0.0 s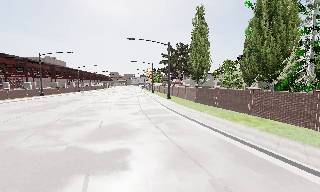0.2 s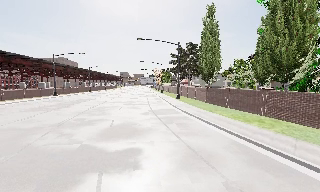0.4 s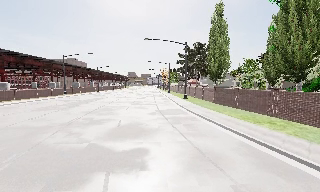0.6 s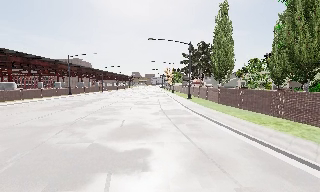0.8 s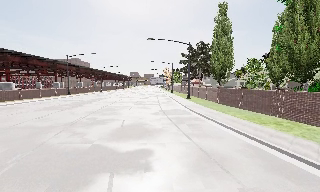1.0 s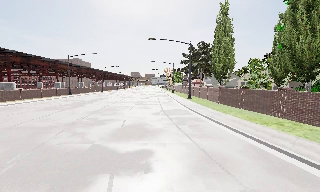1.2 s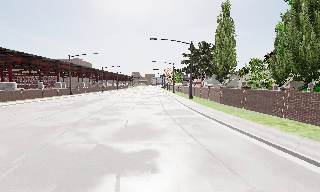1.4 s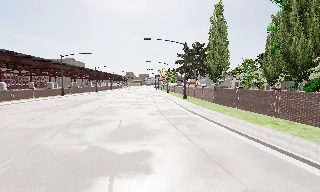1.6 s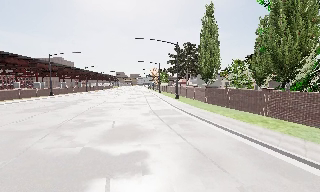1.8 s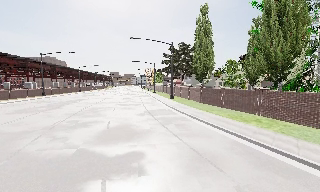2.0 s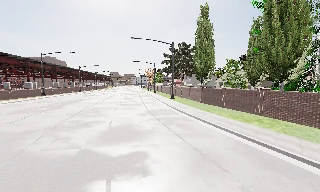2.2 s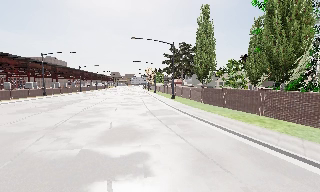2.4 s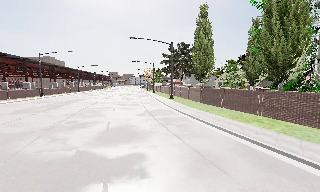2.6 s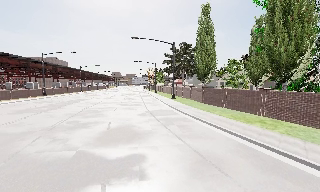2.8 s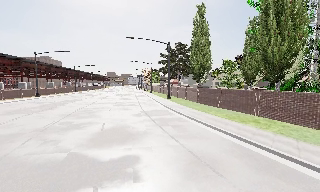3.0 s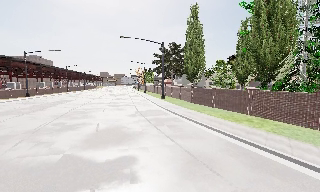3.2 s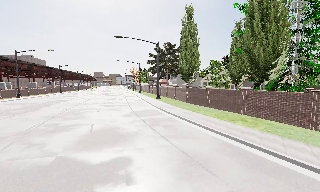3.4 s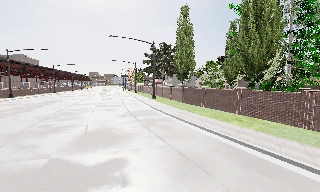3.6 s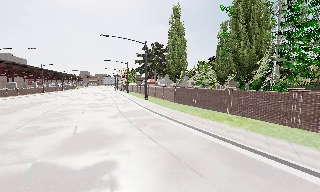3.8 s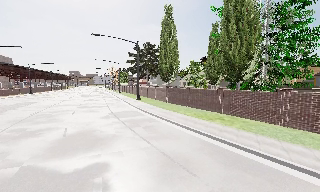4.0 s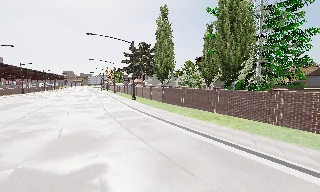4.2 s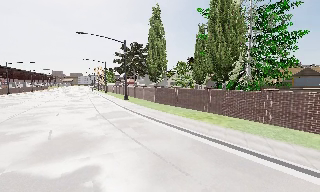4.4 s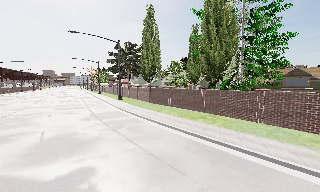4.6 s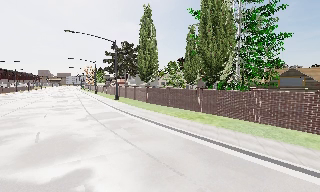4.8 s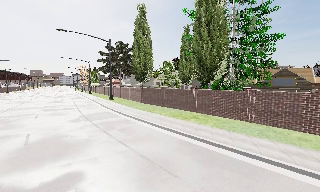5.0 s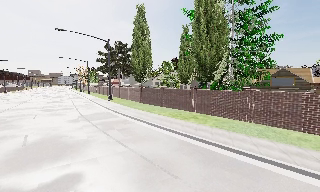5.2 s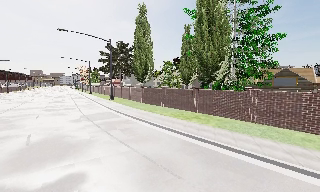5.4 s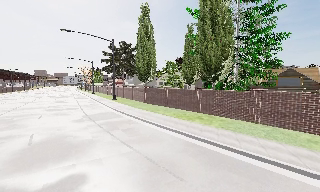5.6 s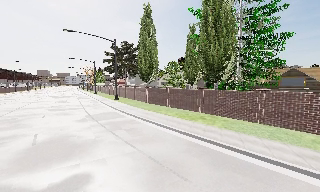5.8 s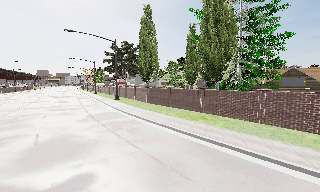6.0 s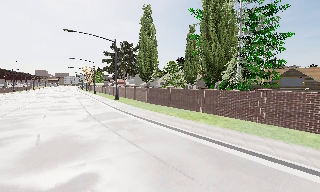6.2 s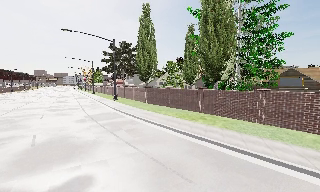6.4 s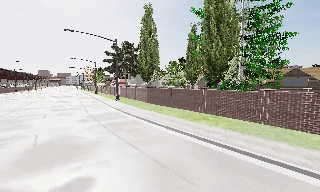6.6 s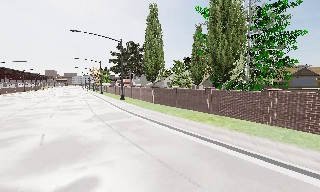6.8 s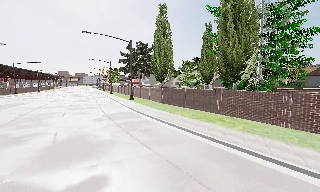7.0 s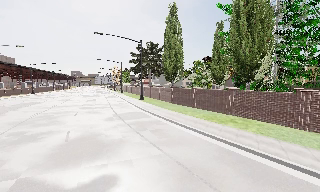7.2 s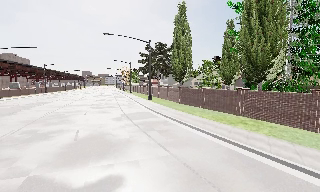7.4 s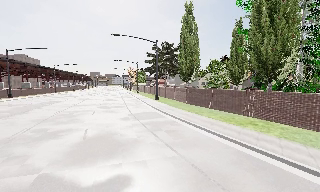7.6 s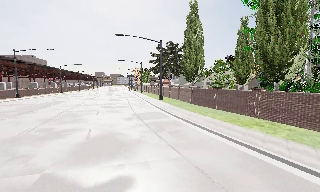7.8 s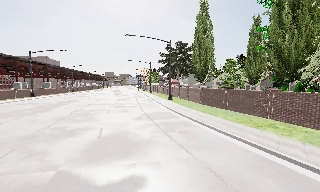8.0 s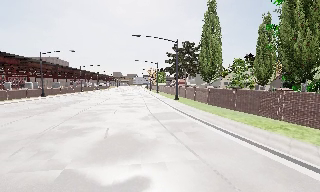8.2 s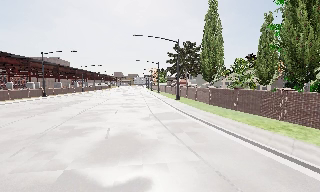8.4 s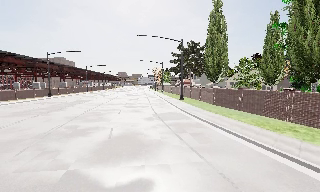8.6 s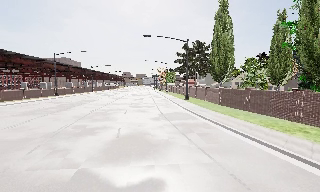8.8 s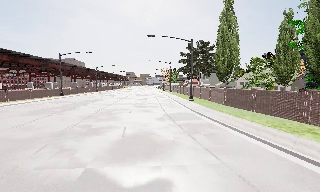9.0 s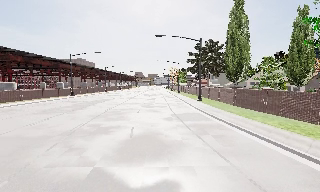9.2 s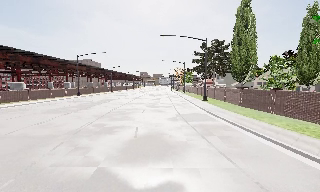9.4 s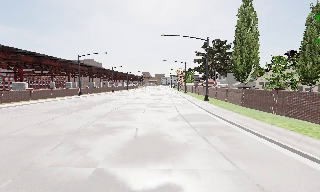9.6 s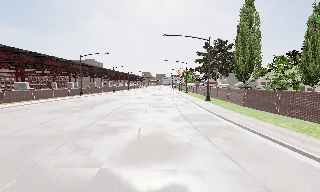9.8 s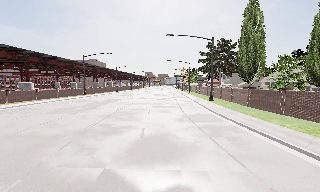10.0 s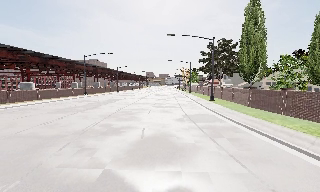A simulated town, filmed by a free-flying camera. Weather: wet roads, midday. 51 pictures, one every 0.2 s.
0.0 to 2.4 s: The camera travels to its left, about 1 m, so close, fixed things drift to the right.
2.4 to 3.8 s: The camera swings to its right by about 10 degrees, and the scene slides to the left.
3.8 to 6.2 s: The camera travels to its left, about 0.5 m.
6.2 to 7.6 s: The scene slides to the right, as the camera pans about 15 degrees to its left.
7.6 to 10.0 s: The scene slides to the right, as the camera pans about 15 degrees to its left. It travels forward, about 0.5 m, so what stands in front looms larger.
The film runs forward here.
